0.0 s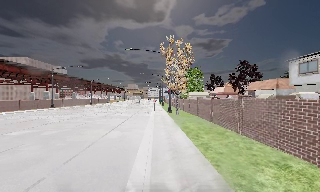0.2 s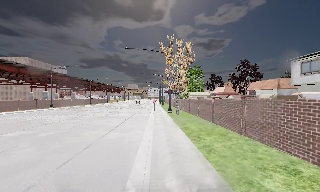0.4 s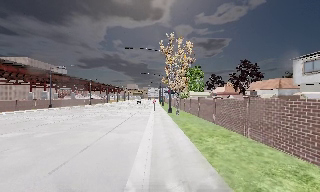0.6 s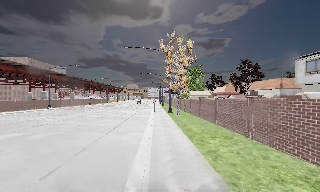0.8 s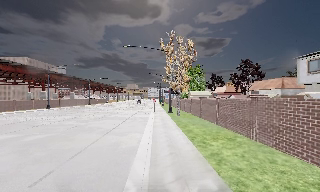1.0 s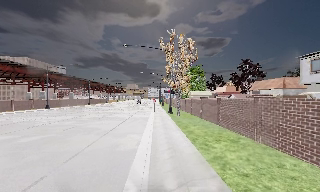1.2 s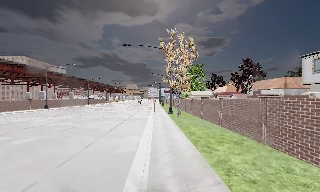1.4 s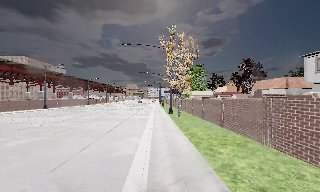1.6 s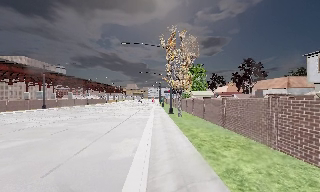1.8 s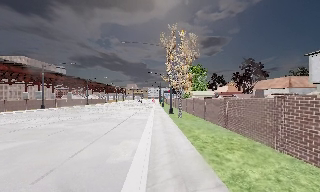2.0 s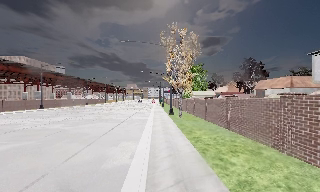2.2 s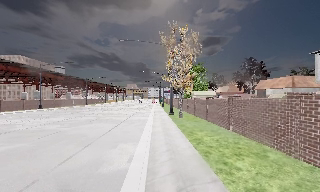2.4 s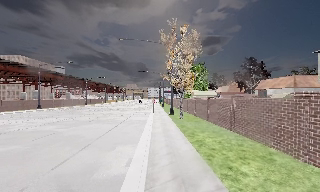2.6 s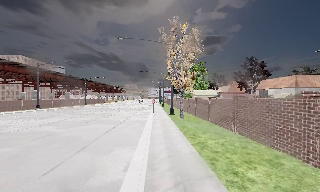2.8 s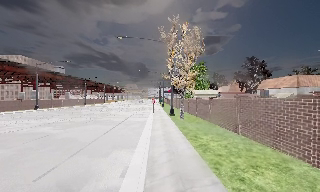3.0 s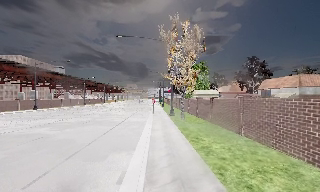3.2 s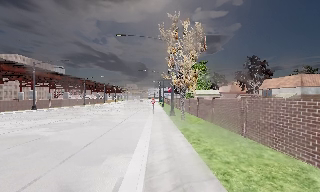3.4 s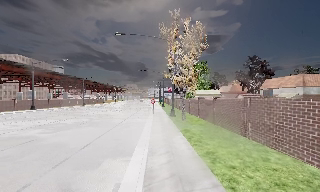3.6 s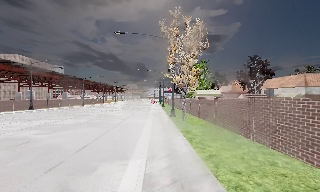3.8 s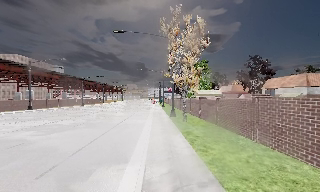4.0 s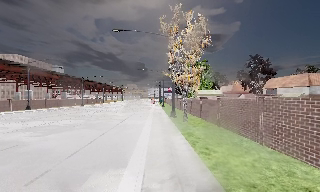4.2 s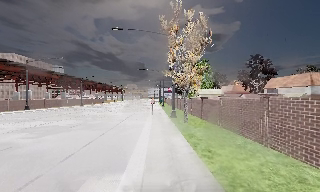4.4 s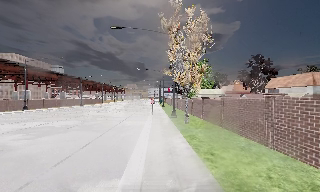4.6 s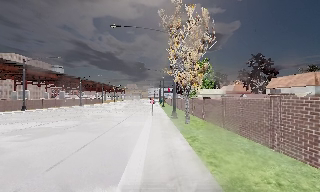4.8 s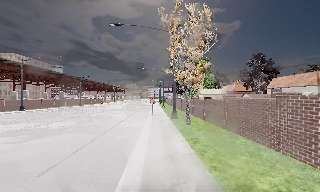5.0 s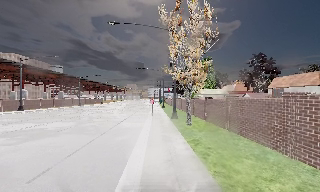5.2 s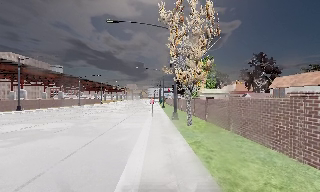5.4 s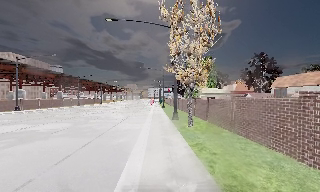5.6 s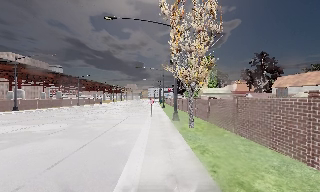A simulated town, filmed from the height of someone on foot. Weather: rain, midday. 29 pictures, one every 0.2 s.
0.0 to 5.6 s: The camera travels forward, about 10 m, so what stands in front looms larger.
The film runs forward here.
